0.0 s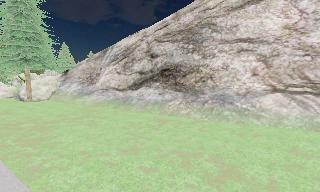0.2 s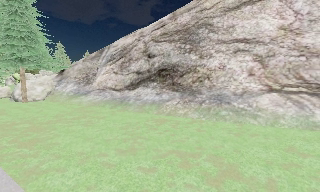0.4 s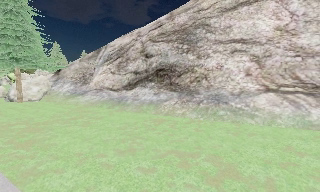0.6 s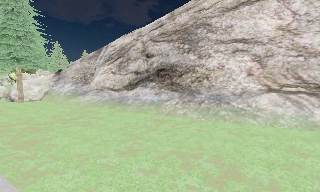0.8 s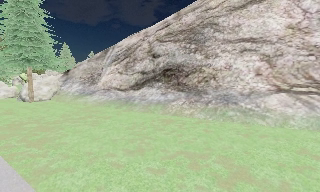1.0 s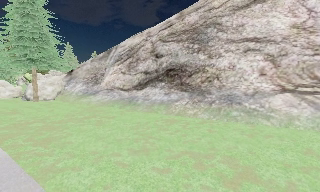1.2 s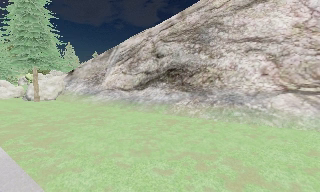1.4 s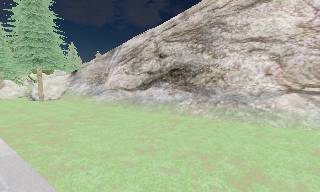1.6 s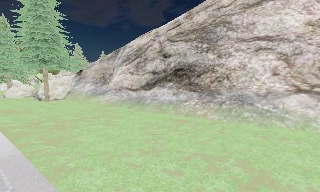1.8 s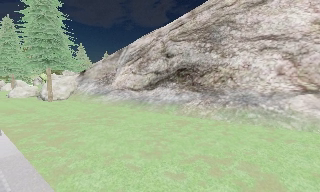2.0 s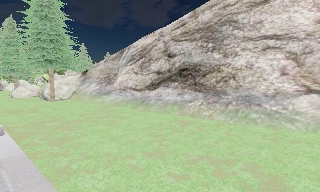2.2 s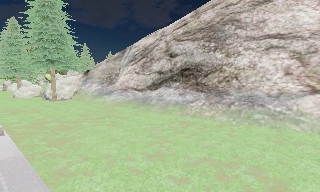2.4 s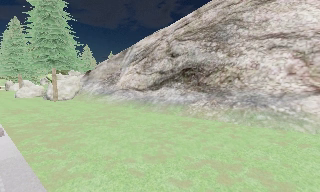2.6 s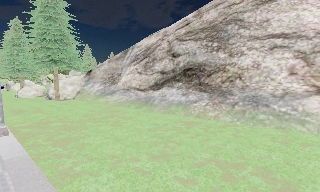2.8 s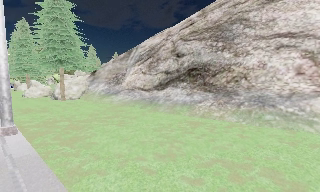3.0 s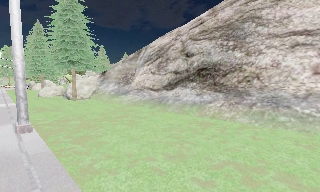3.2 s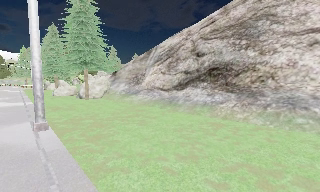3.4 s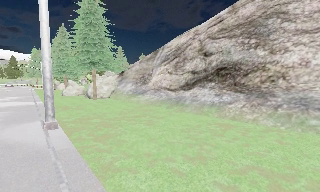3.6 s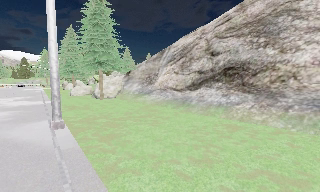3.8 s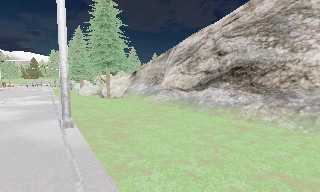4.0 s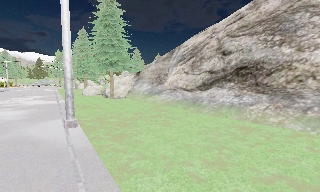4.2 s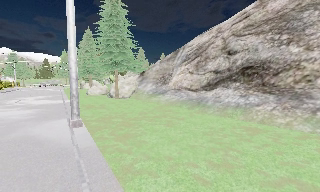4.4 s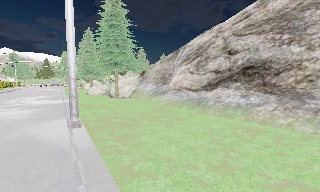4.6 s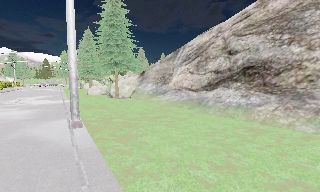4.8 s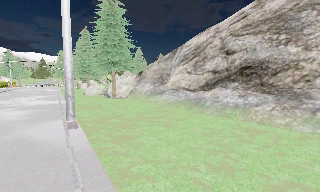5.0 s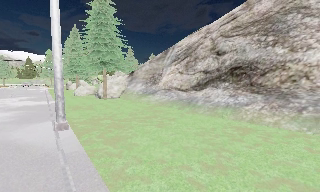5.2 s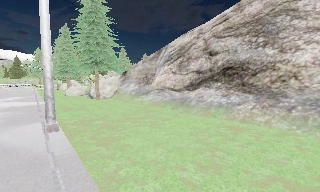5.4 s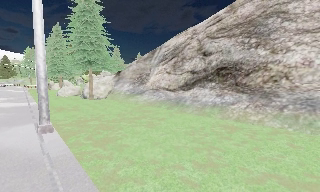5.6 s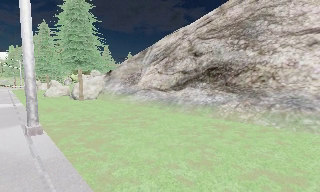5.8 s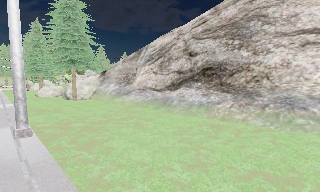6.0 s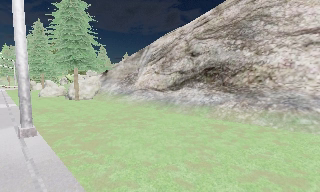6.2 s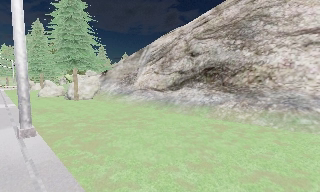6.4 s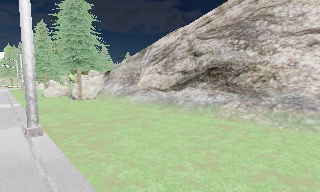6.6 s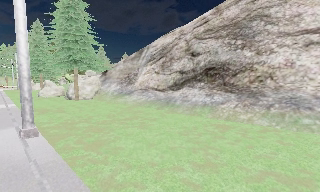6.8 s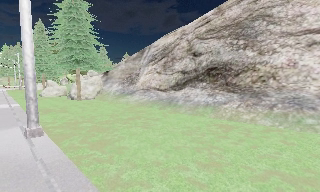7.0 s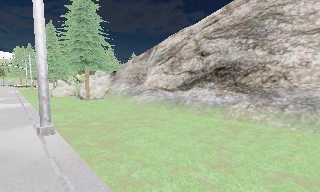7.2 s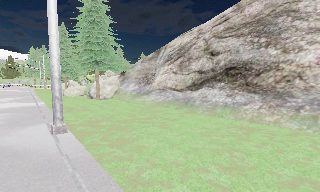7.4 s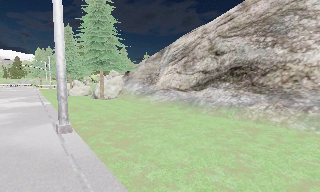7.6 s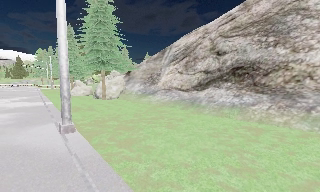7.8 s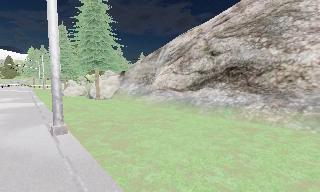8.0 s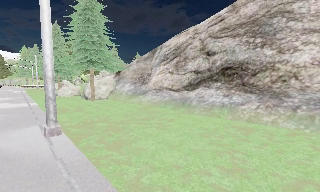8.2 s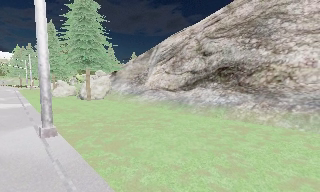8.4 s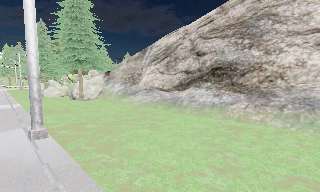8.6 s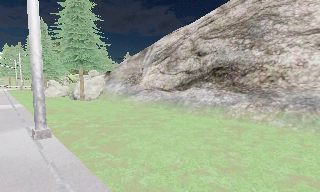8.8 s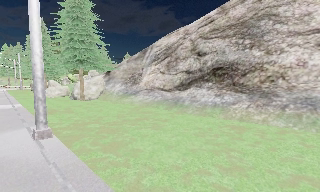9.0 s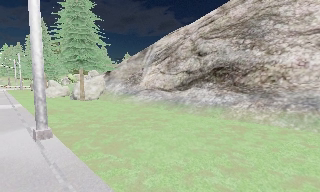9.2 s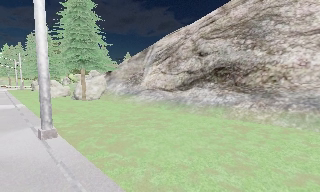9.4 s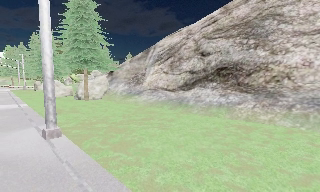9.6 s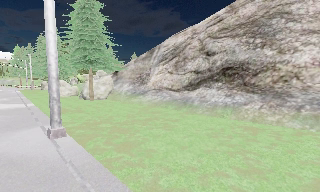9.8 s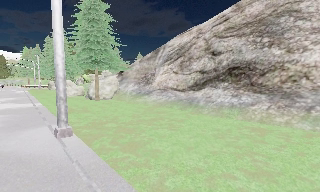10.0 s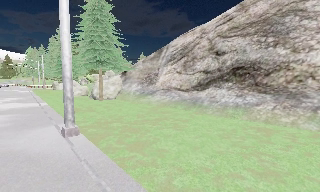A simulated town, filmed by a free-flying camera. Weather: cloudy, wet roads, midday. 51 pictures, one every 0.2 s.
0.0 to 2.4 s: The camera shifts only a little, or ends up much as it began.
2.4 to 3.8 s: The camera swings to its left by about 15 degrees, and the scene slides to the right.
3.8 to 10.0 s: The camera travels to its left and forward, about 1.5 m.
The film runs forward here.
